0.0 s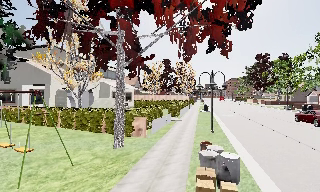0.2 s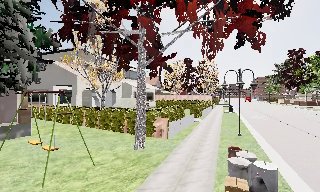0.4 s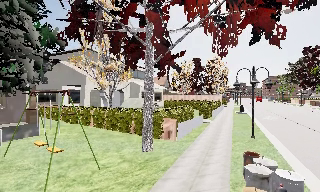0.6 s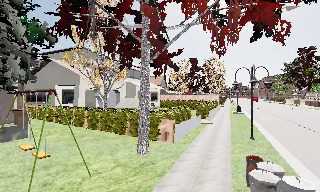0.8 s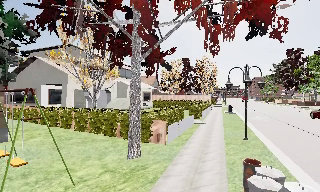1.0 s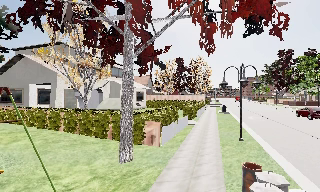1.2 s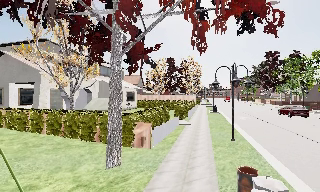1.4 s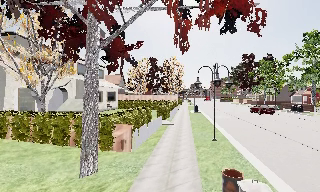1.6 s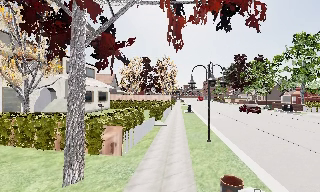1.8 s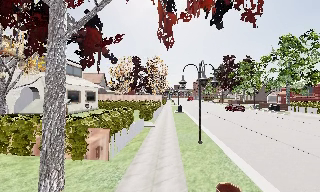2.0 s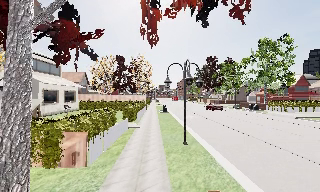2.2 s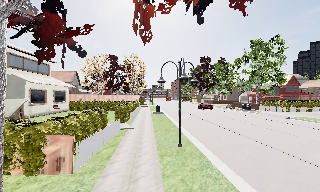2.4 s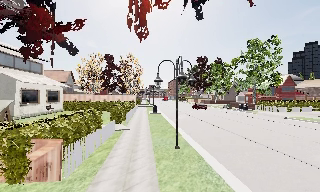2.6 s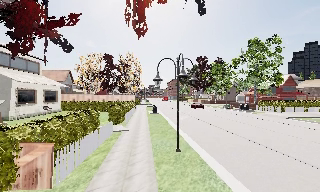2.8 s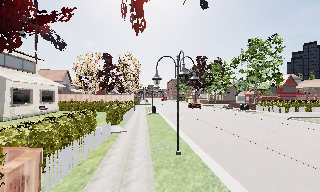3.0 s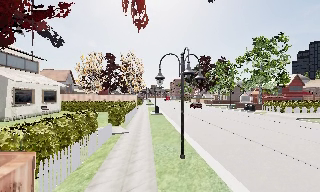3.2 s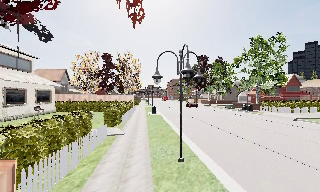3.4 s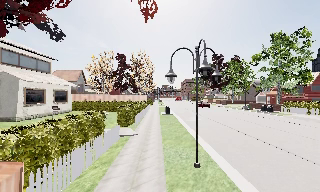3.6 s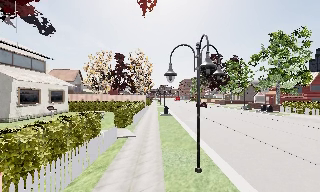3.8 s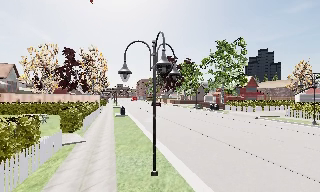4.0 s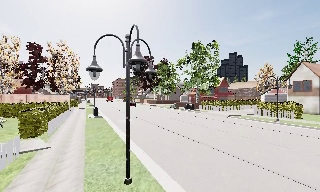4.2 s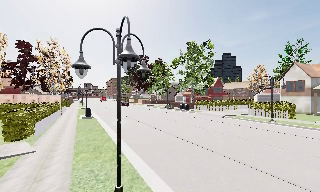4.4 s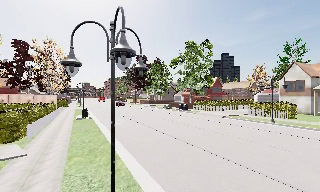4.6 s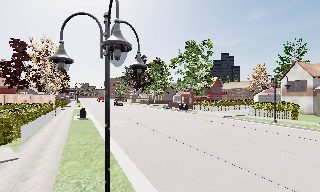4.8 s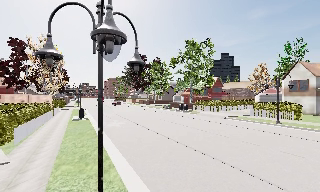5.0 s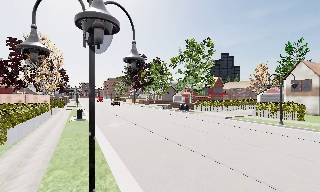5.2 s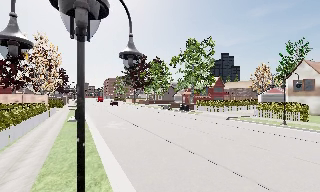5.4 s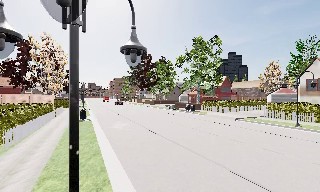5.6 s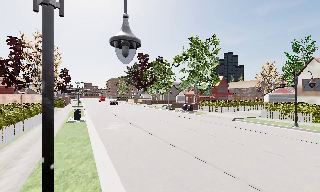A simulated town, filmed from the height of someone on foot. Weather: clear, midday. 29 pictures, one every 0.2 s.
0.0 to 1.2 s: The camera travels forward, about 2 m, so what stands in front looms larger.
1.2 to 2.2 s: The camera swings to its right by about 20 degrees, and the scene slides to the left. It travels forward, about 2 m, so what stands in front looms larger.
2.2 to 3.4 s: The camera travels forward, about 2.5 m, so what stands in front looms larger.
3.4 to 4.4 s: The camera swings to its right by about 25 degrees, and the scene slides to the left. It travels forward, about 2 m, so what stands in front looms larger.
4.4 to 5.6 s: The camera travels forward, about 2.5 m, so what stands in front looms larger.
The film runs forward here.
